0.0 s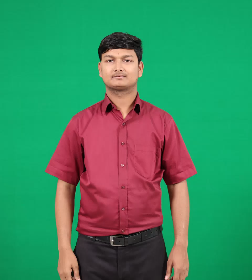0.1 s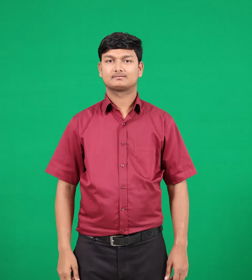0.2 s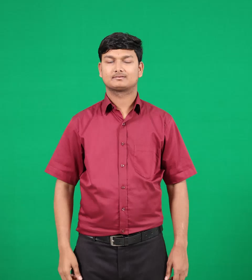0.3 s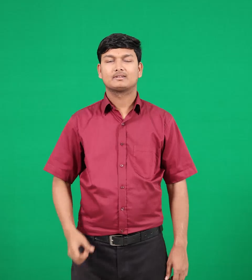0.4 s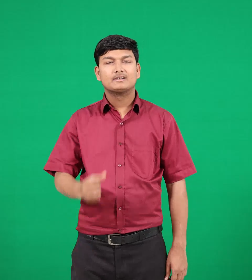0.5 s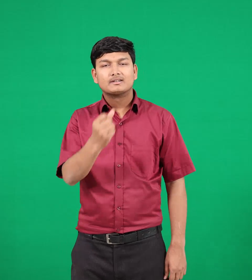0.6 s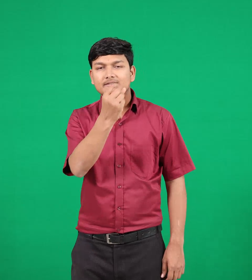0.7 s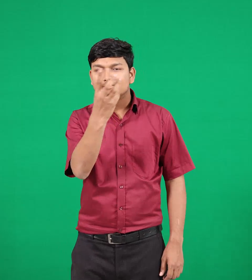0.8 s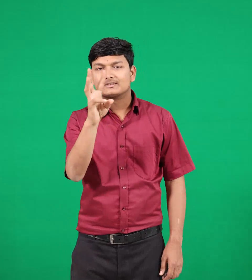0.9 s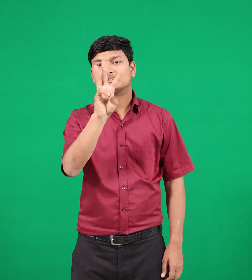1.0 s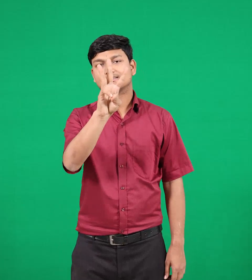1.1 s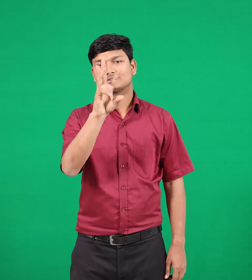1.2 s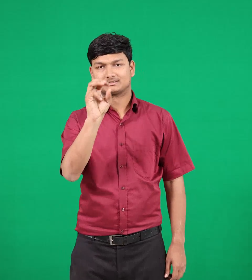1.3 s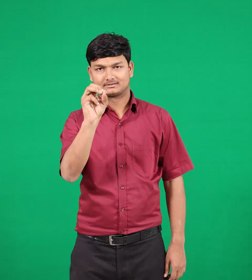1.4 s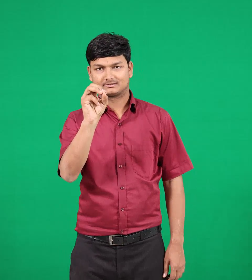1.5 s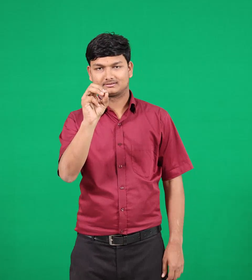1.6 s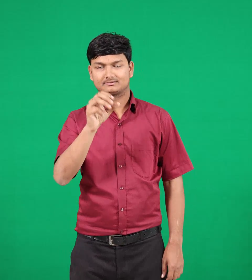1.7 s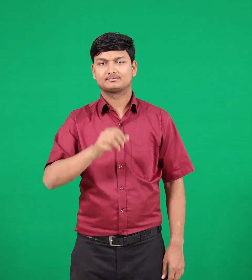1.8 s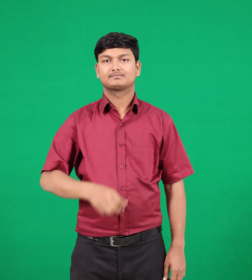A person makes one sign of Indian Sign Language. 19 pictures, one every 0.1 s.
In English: thirty
